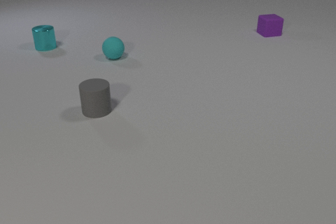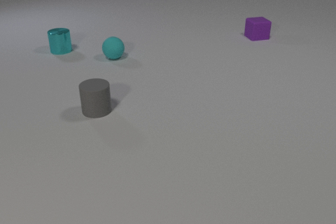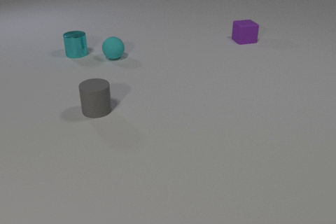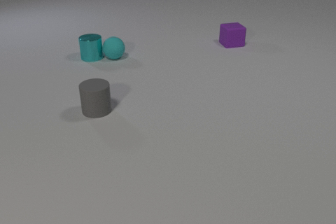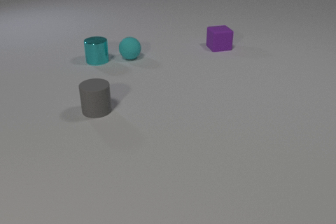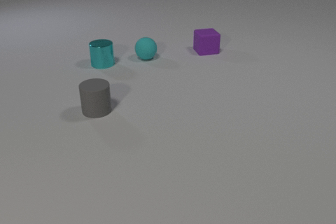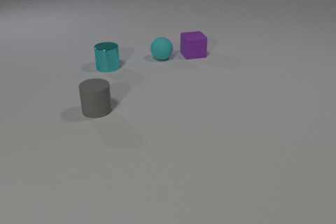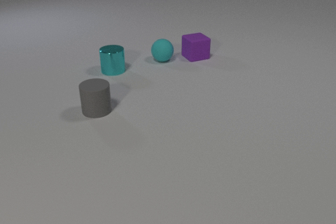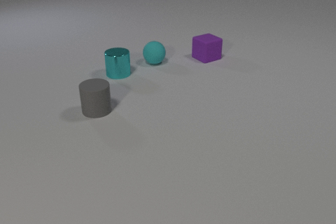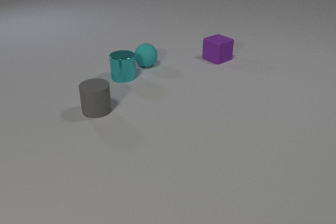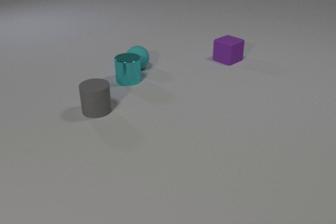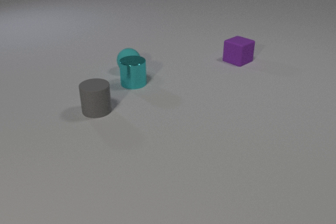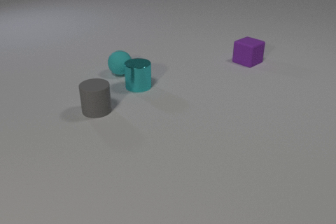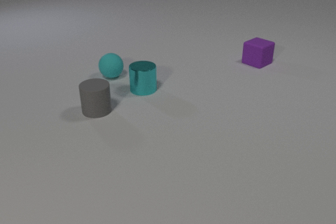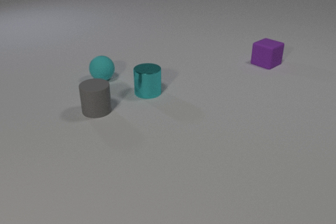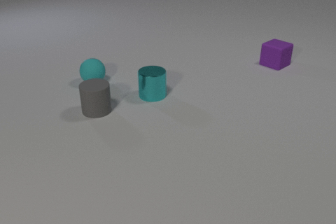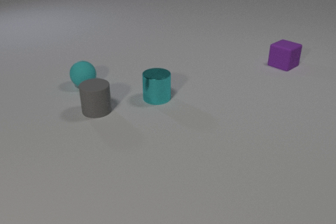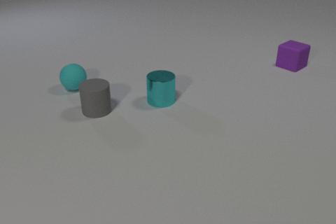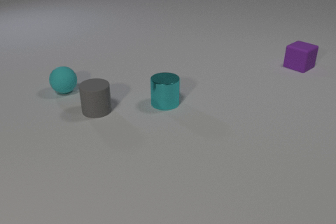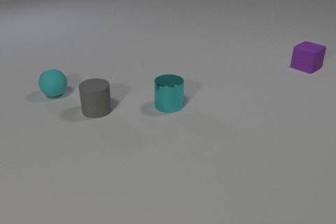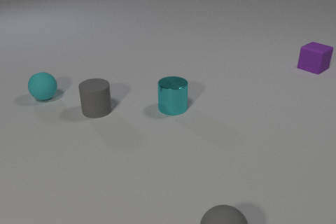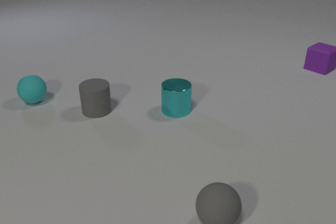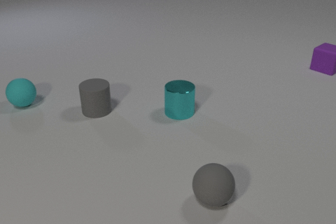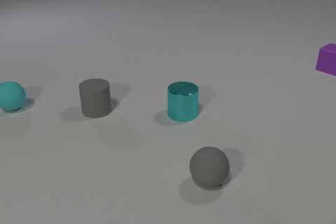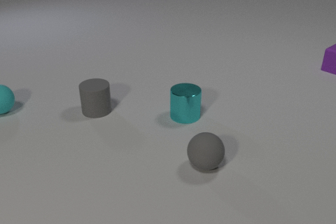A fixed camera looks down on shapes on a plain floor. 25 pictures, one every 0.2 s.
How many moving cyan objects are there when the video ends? 2.
Are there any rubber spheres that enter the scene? yes.
How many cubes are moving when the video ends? 1.
0.0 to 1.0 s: The cyan metal cylinder slides toward the camera and to the right. The cyan rubber sphere rolls to the right. The purple rubber cube slides toward the camera and to the left. The cyan metal cylinder and the cyan rubber sphere collide.
1.0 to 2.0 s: The cyan metal cylinder slides toward the camera and to the right. The cyan rubber sphere rolls toward the camera. The purple rubber cube slides to the right and toward the camera, spins so that its near face slides to the right, counterclockwise seen from above. The cyan rubber sphere and the purple rubber cube collide.
2.0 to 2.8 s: The cyan metal cylinder slides toward the camera and to the right. The cyan rubber sphere rolls to the left and toward the camera. The purple rubber cube slides to the right.
2.8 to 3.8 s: The cyan metal cylinder slides toward the camera and to the right. The cyan rubber sphere rolls to the left and toward the camera. The purple rubber cube slides to the right.
3.8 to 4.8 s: The cyan metal cylinder slides toward the camera and to the right. The cyan rubber sphere rolls to the left. The purple rubber cube slides to the right. The gray rubber sphere comes in at the bottom edge, rolls away from the camera.
